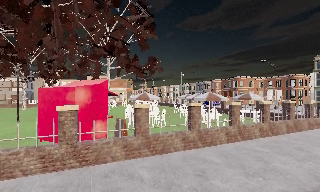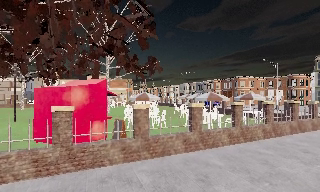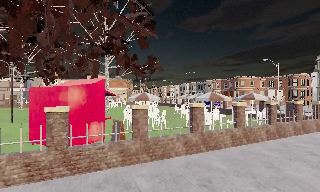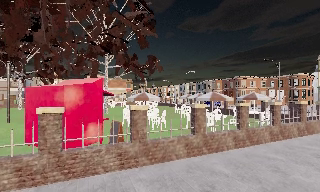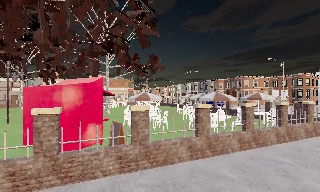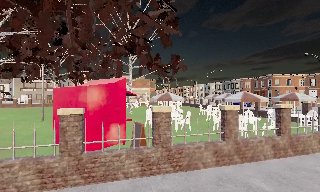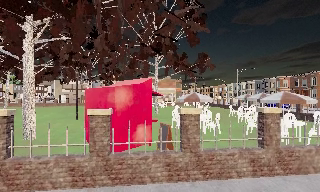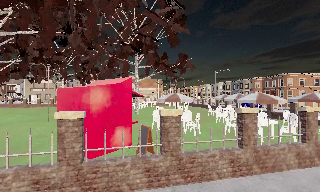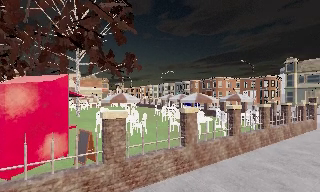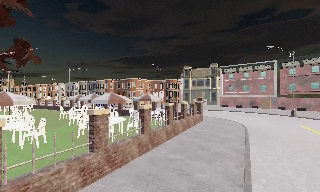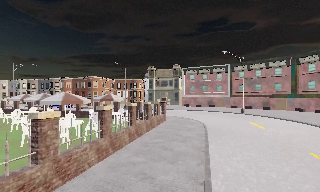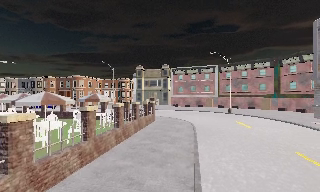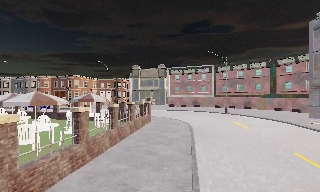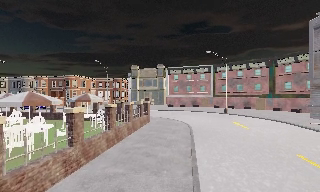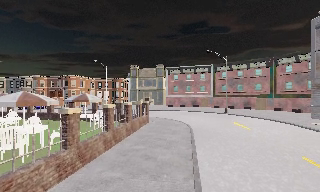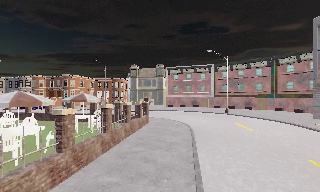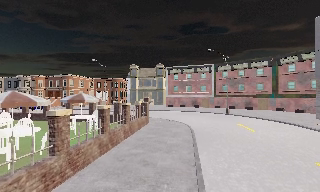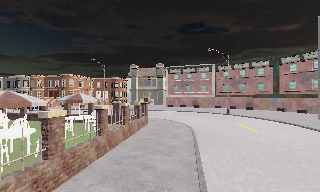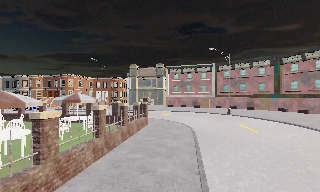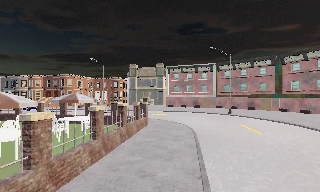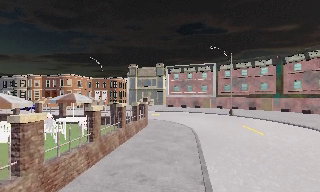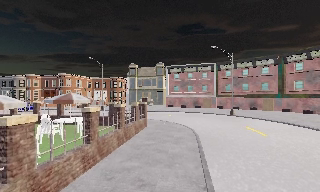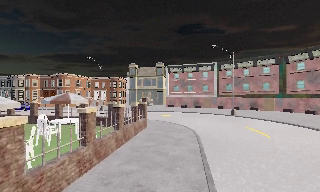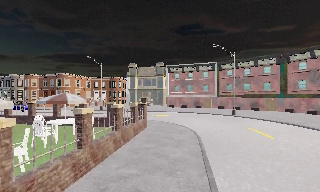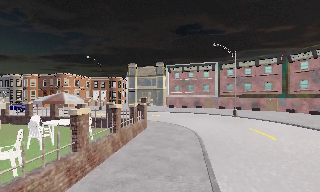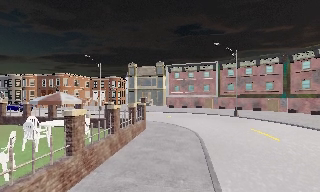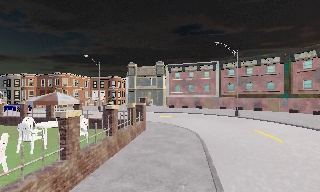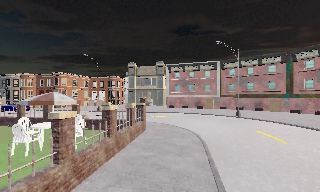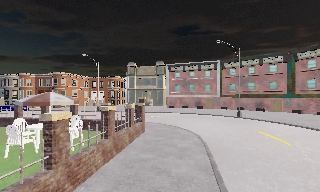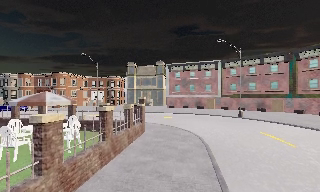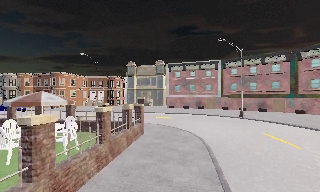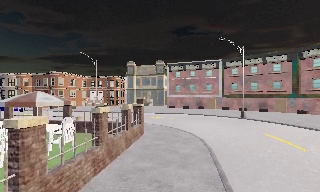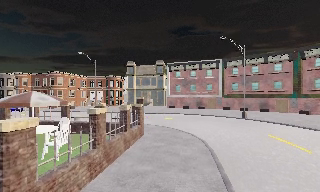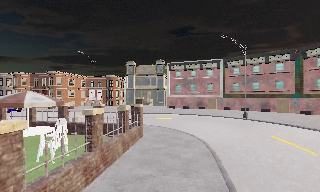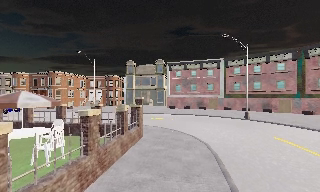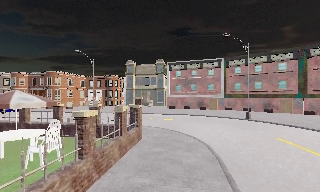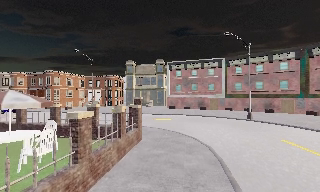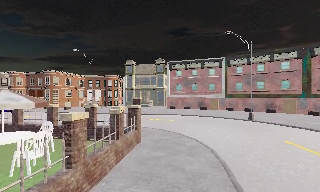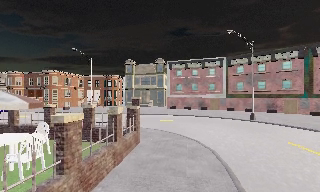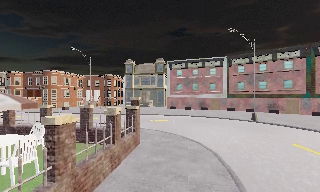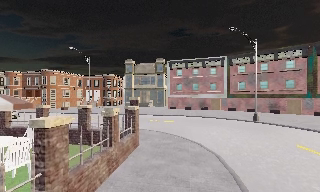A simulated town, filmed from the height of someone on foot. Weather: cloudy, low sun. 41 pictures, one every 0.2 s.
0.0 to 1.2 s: The camera pans to its left, which is counterclockwise from overhead, by about 20 degrees. It travels forward, about 1.5 m, so what stands in front looms larger.
1.2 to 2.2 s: The camera pans to its right, which is clockwise from overhead, by about 70 degrees. It travels forward, about 1 m.
2.2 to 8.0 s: The camera travels forward, about 7 m, so what stands in front looms larger.
The film runs forward here.
